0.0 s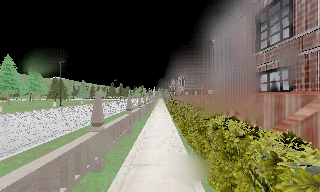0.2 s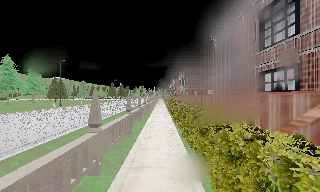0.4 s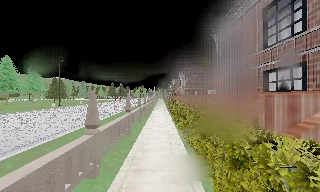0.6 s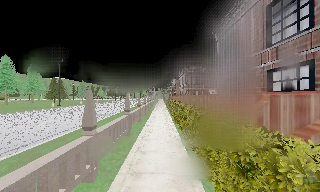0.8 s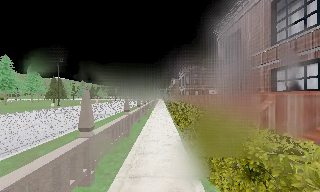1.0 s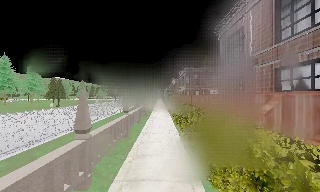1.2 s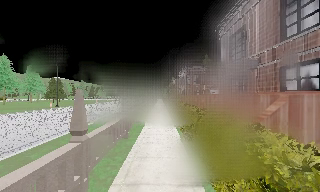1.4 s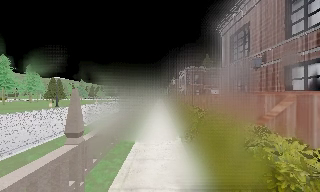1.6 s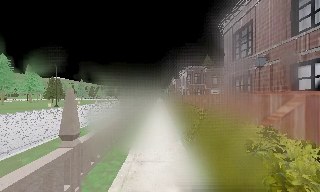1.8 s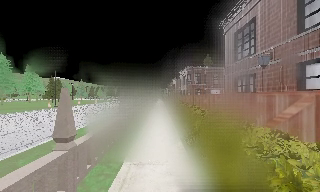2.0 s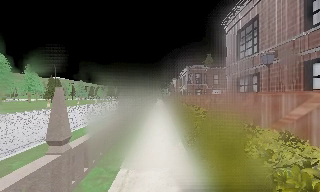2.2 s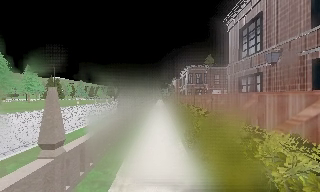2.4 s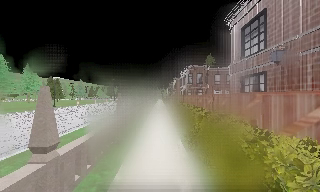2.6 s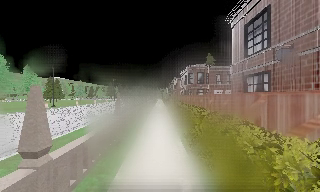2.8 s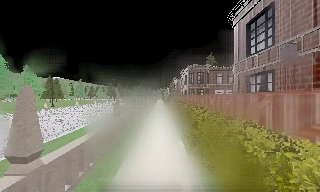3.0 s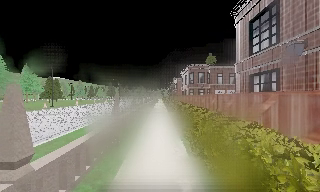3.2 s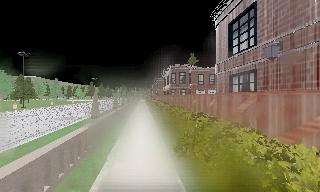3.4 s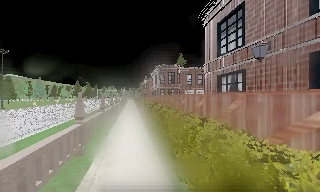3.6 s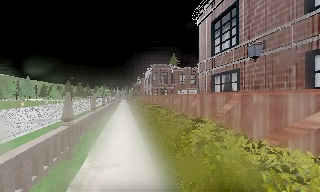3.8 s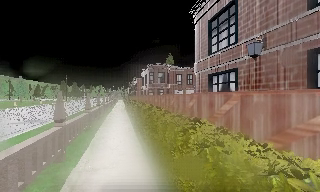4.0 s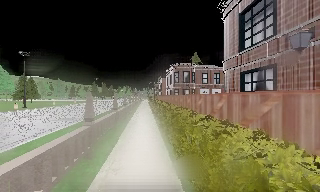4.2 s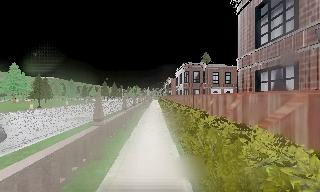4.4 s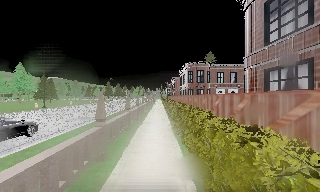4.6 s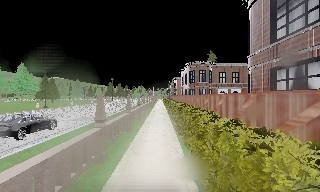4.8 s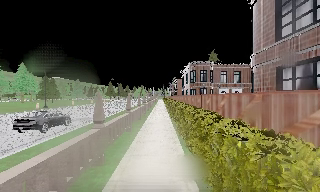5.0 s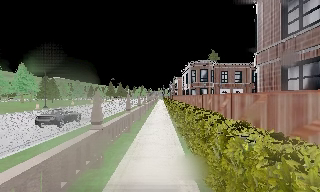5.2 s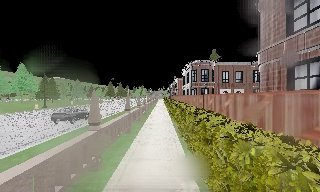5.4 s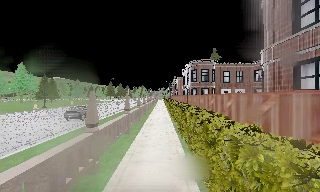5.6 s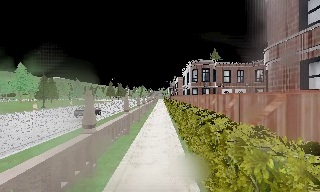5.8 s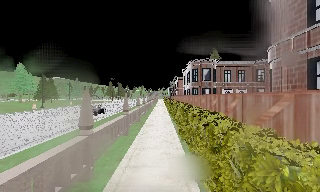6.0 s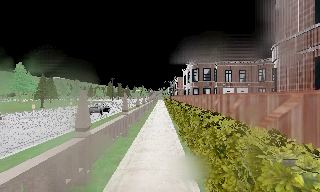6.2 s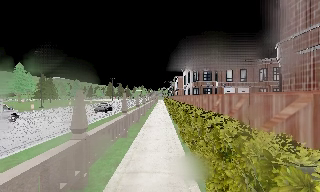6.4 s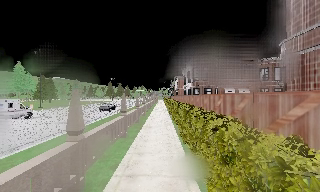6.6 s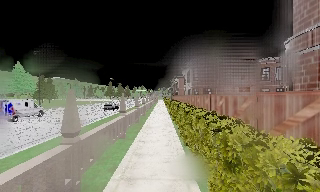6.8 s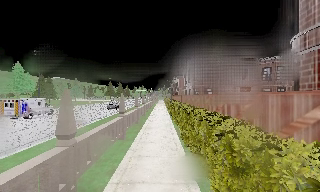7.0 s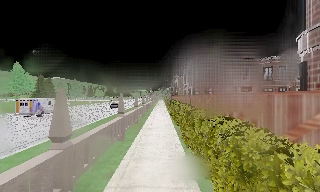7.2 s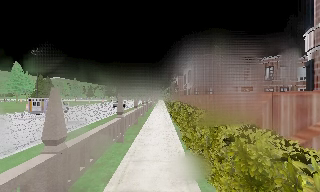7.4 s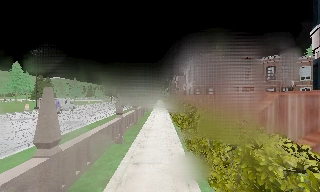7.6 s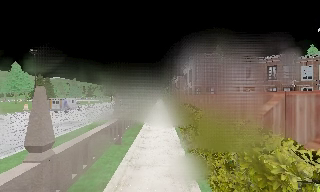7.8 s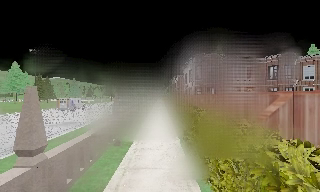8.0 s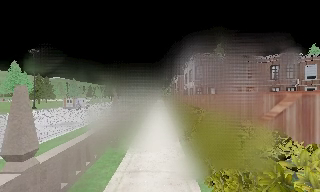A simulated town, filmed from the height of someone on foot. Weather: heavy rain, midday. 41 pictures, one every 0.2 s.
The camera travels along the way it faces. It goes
forward.
0.0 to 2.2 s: The camera travels forward, about 2.5 m, so what stands in front looms larger.
2.2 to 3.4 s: The scene slides to the left, as the camera pans about 10 degrees to its right. It travels forward, about 1 m, so what stands in front looms larger.
3.4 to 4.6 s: The camera swings to its left by about 10 degrees, and the scene slides to the right. It travels forward, about 1.5 m, so what stands in front looms larger.
4.6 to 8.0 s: The camera travels forward, about 3.5 m, so what stands in front looms larger.
The film runs forward here.
